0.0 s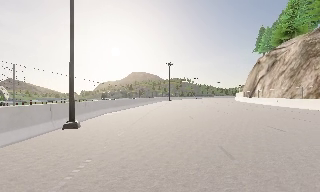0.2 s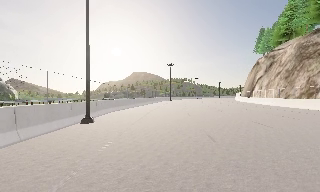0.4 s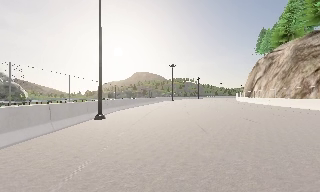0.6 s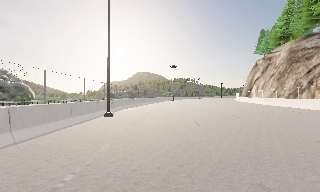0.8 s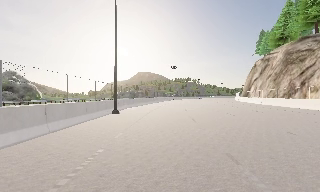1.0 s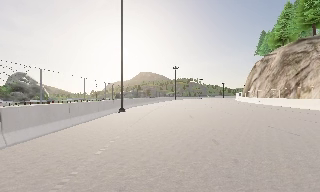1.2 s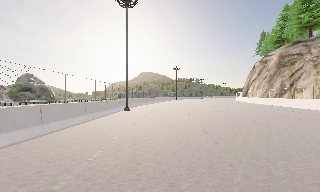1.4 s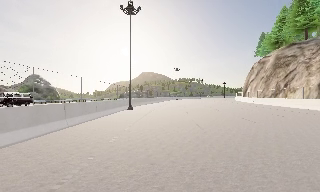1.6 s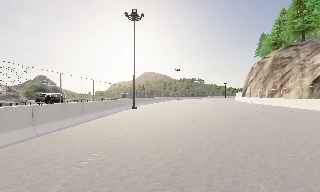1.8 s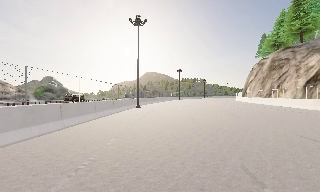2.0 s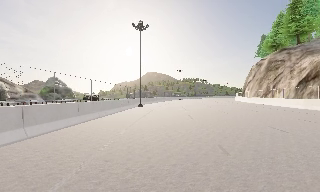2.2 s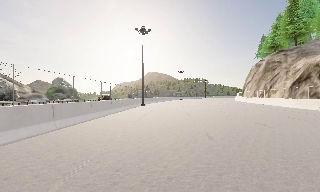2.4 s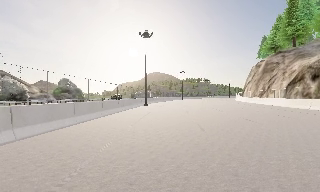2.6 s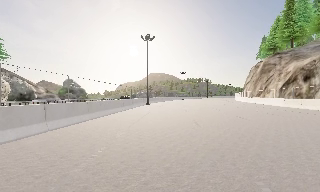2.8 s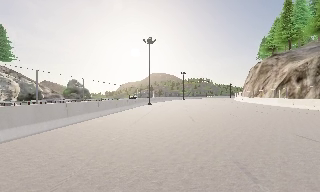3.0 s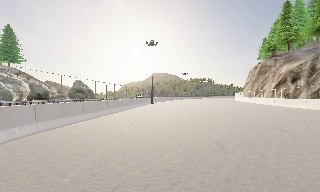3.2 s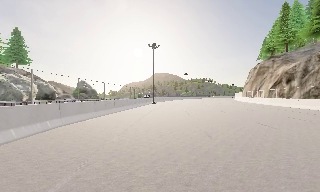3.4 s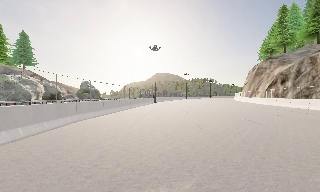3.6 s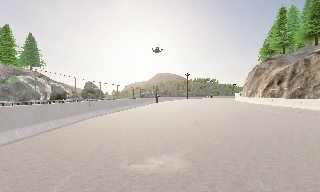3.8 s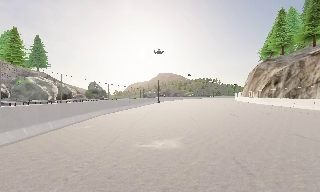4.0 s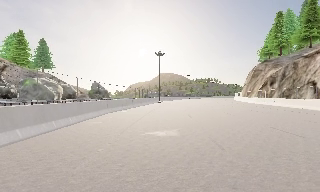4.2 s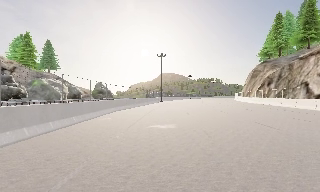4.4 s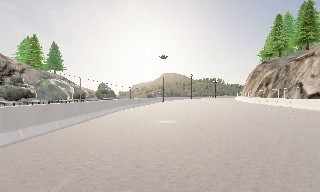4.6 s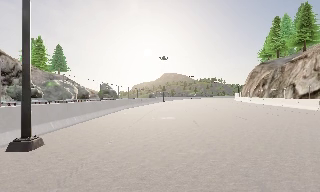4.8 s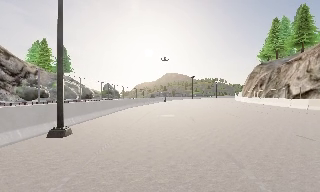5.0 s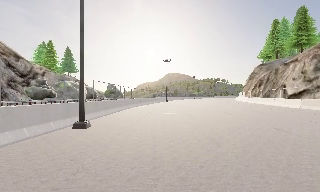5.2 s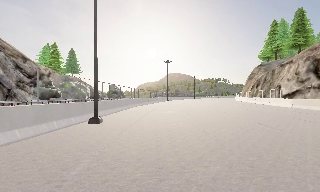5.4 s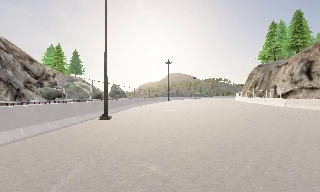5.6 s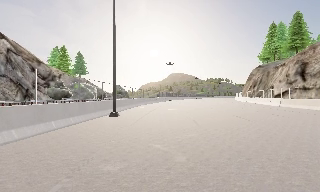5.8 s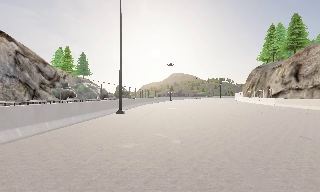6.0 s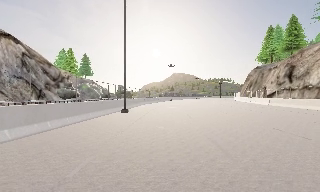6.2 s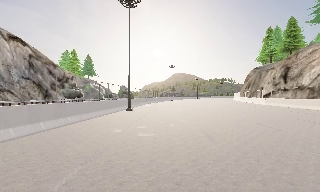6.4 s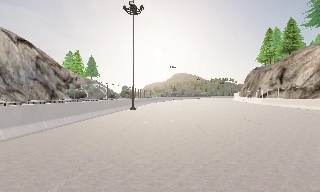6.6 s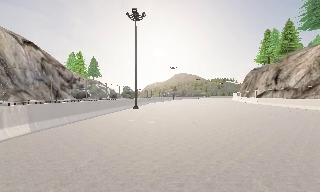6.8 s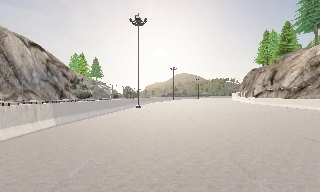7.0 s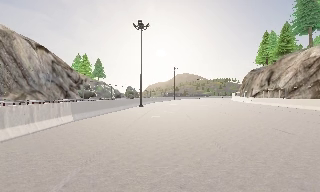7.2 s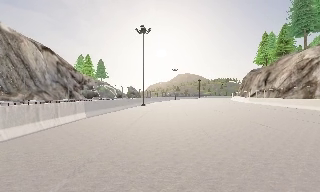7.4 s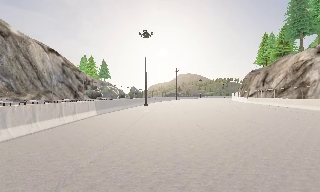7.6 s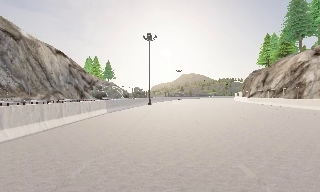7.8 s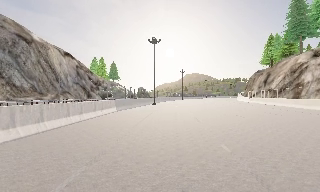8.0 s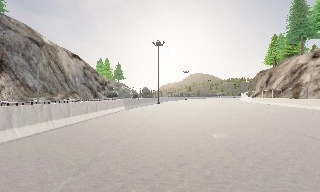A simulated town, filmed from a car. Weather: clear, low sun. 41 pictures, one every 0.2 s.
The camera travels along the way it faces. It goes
backward.
0.0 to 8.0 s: The camera pans to its left, which is counterclockwise from overhead, by about 20 degrees. It travels backward, about 60 m, so what stands in front gets smaller.
The film runs backward here.
